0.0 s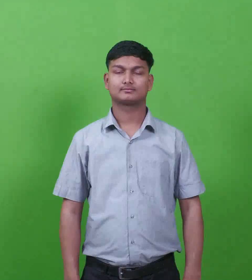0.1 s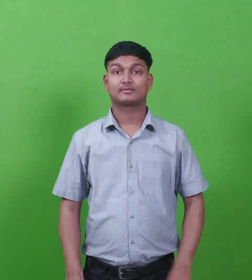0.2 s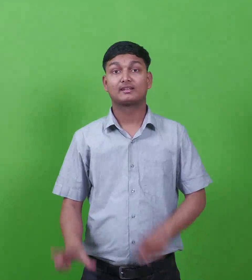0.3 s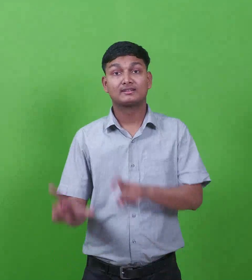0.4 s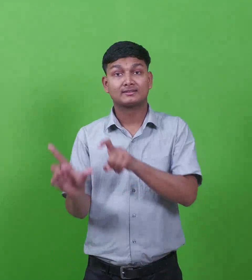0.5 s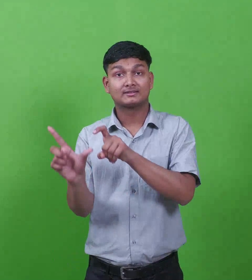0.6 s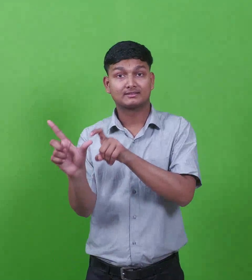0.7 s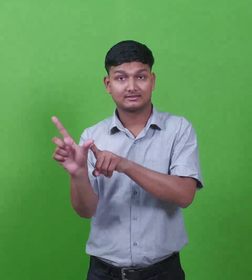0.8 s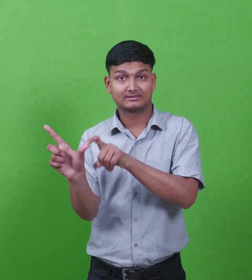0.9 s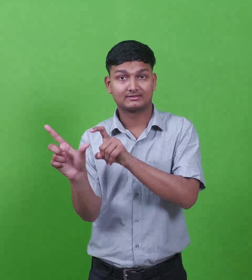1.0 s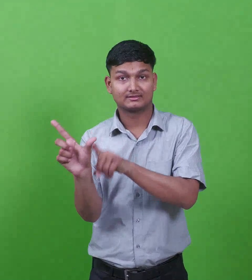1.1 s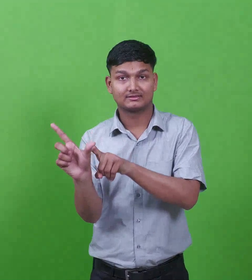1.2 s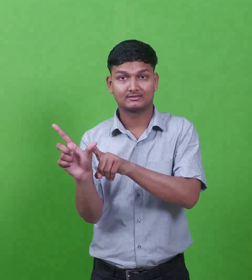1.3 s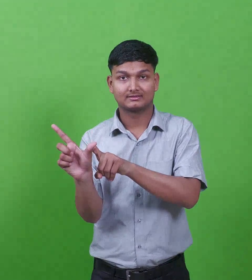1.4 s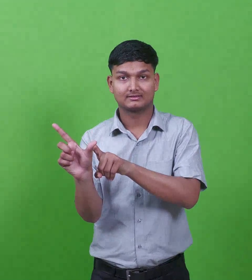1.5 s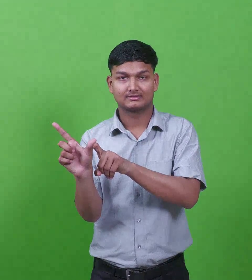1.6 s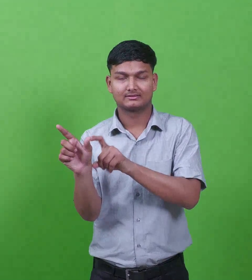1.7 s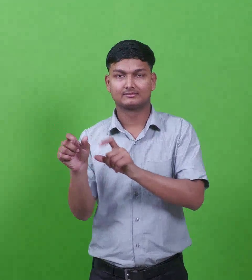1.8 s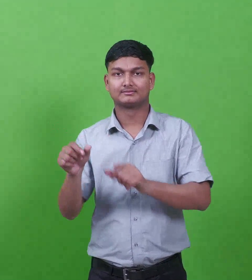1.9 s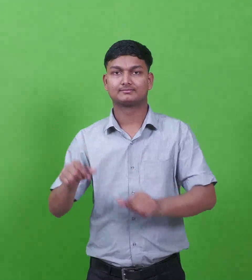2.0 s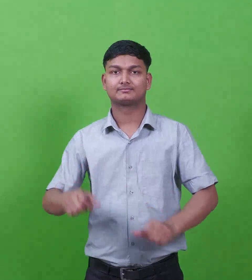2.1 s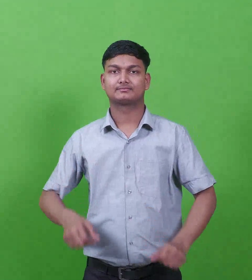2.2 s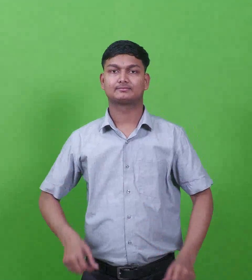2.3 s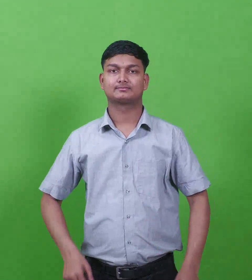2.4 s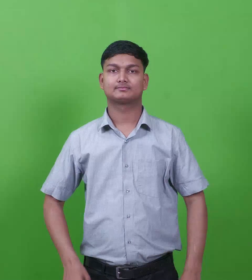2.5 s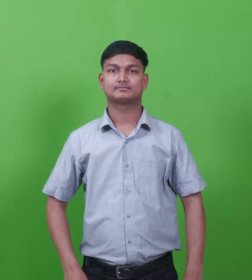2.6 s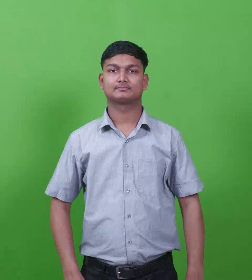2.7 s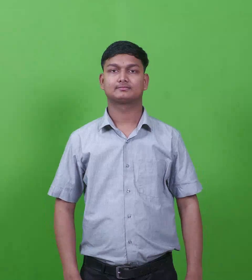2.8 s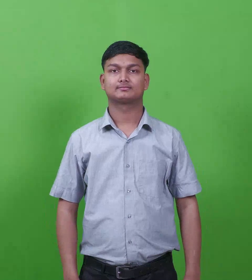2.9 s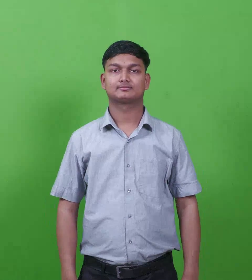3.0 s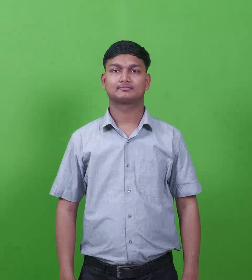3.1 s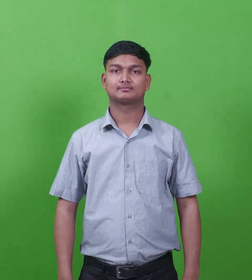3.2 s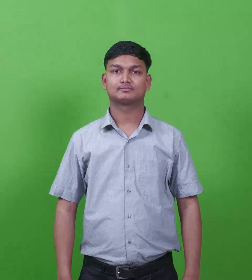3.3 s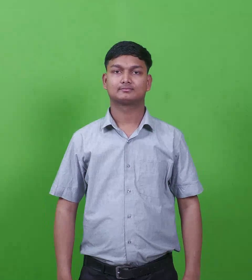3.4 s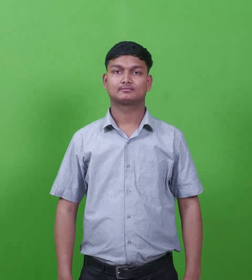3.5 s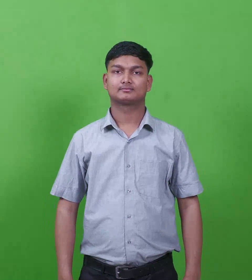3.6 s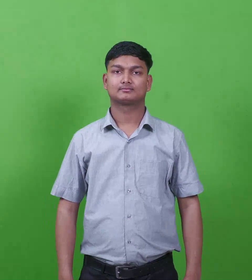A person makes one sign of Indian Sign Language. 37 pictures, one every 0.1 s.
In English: horeb (sinai)
